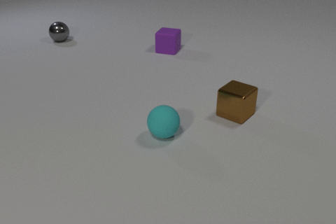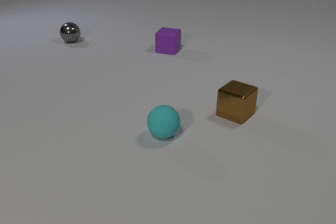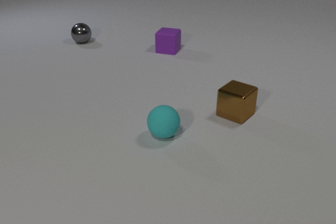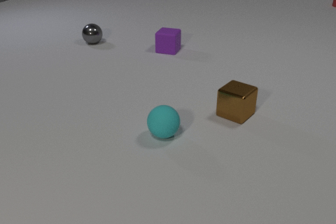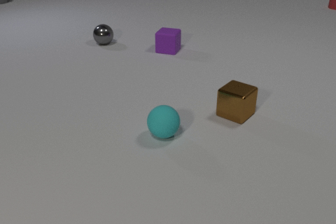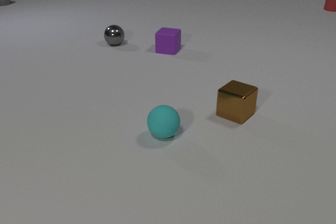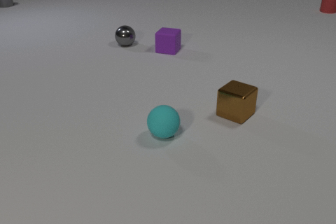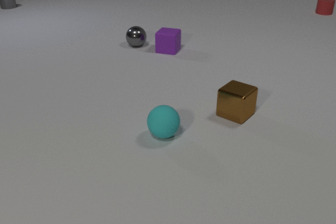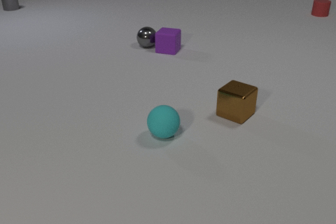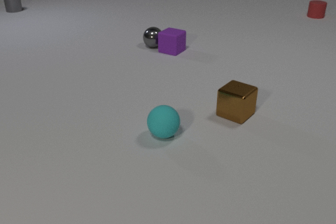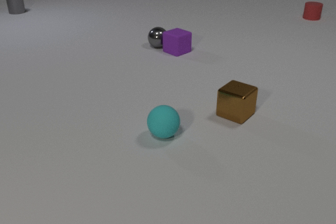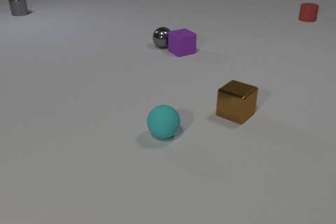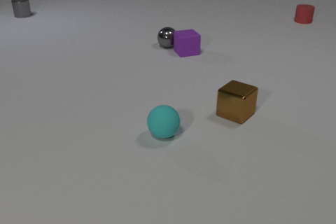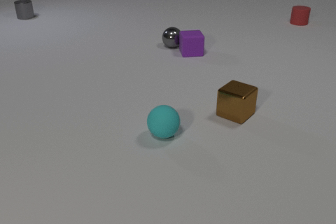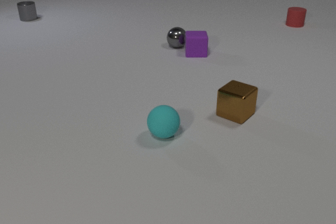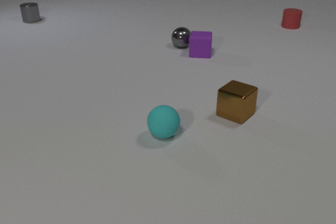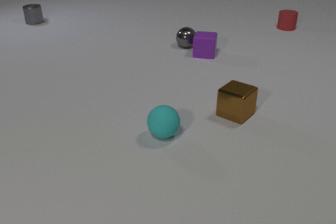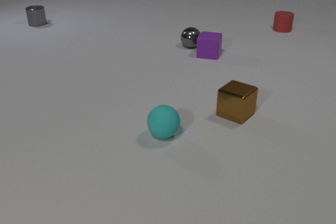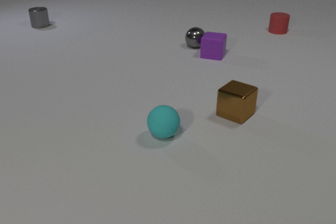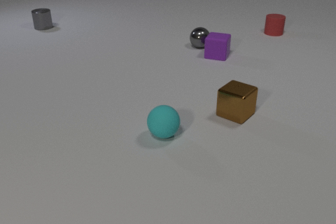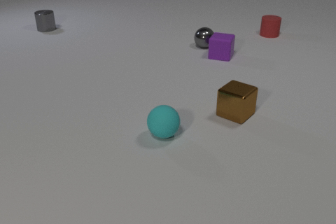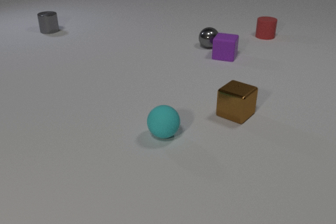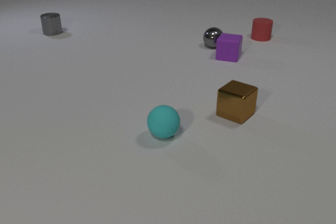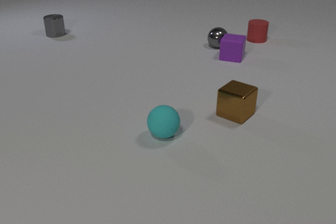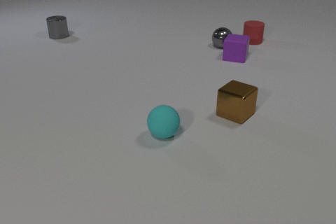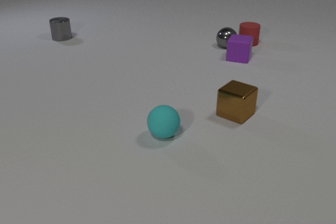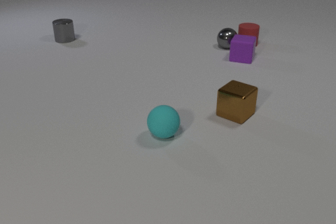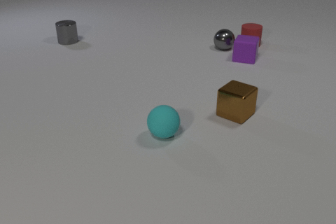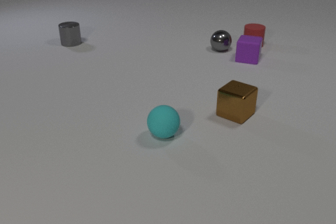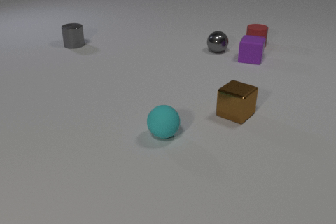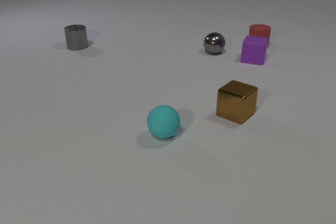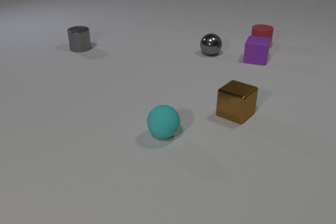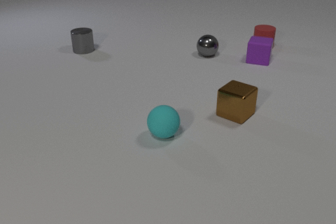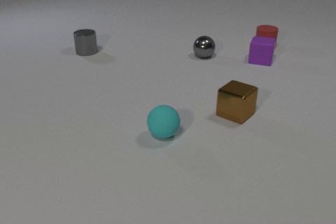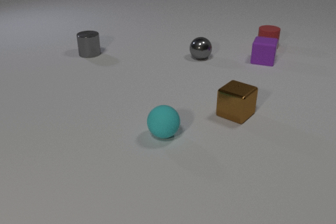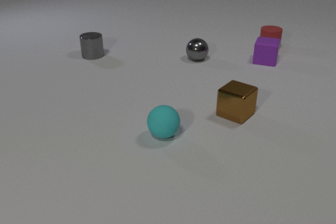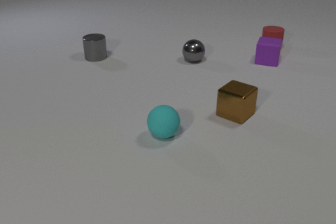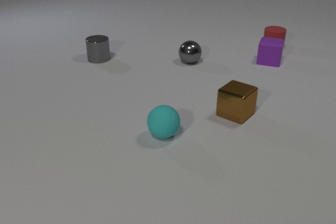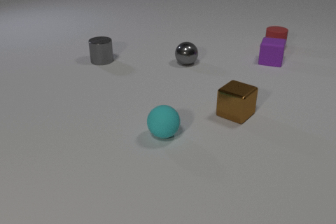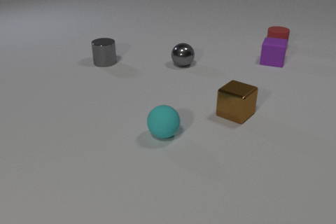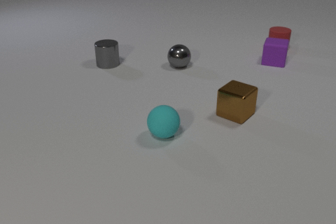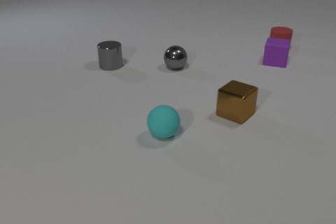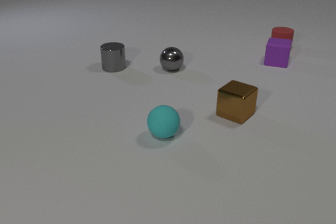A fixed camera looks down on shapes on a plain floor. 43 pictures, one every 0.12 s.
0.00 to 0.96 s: The gray metal sphere rolls to the right. The red rubber cylinder comes in at the right edge, slides toward the camera and to the left. The gray metal cylinder comes in at the top edge, slides toward the camera.
0.96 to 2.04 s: The gray metal sphere rolls to the right. The purple rubber cube slides to the right, spins clockwise seen from above by about 90 degrees, its near face sliding to the left. The red rubber cylinder slides toward the camera and to the left. The gray metal cylinder slides toward the camera. The gray metal sphere and the purple rubber cube collide.
2.04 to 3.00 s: The gray metal sphere rolls to the right. The purple rubber cube slides to the right. The red rubber cylinder slides toward the camera and to the left. The gray metal cylinder slides toward the camera and to the right.
3.00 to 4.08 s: The gray metal sphere rolls toward the camera and to the left. The purple rubber cube slides to the right. The red rubber cylinder slides to the right. The gray metal cylinder slides toward the camera and to the right. The gray metal sphere and the red rubber cylinder collide.
4.08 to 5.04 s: The gray metal sphere rolls toward the camera and to the left. The purple rubber cube slides to the right. The red rubber cylinder slides to the right. The gray metal cylinder slides toward the camera and to the right.
How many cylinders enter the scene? 2.
What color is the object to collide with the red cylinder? gray.
What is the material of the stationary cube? metal.
